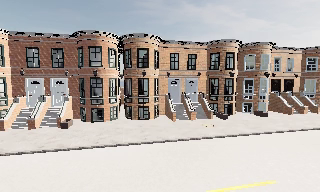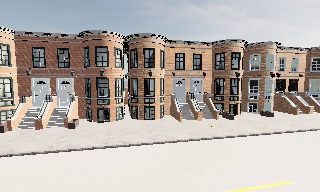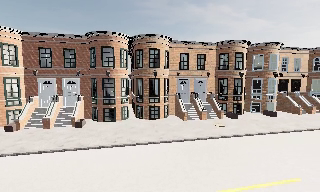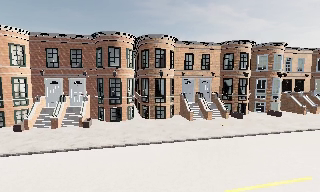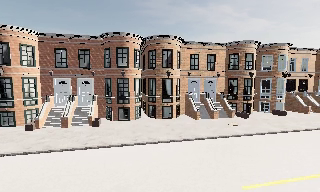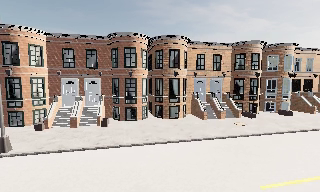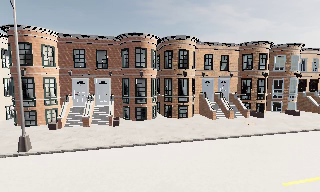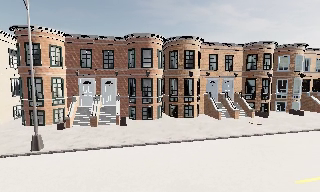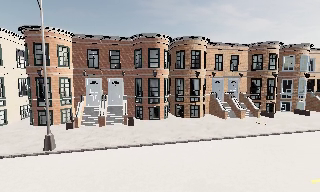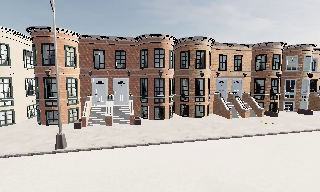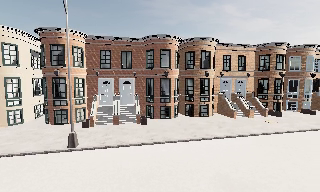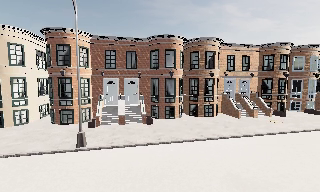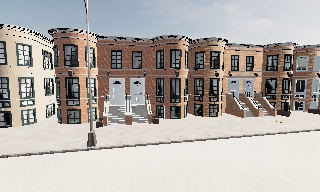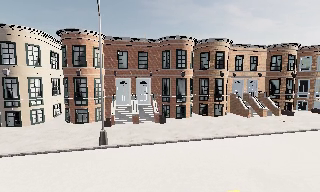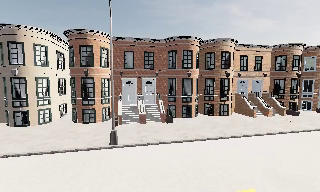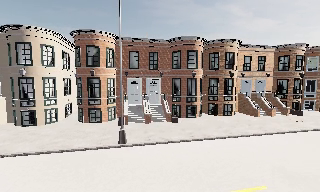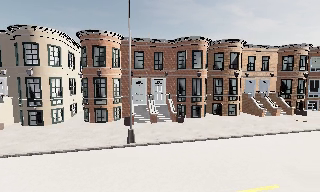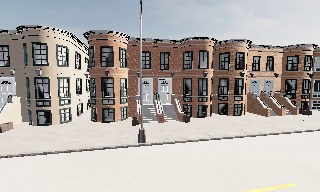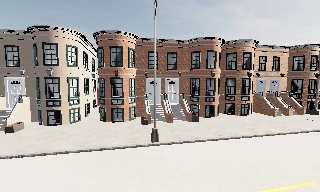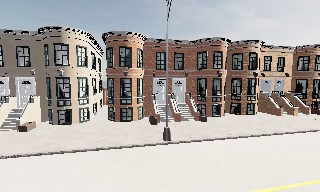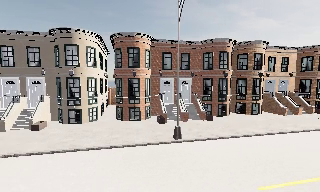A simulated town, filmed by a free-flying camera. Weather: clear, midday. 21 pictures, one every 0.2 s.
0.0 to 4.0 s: The camera travels to its left, about 11 m, so close, fixed things drift to the right.
The film runs backward here.
